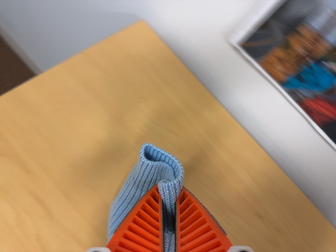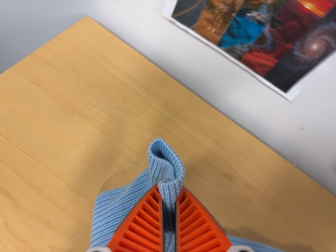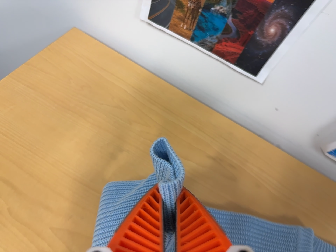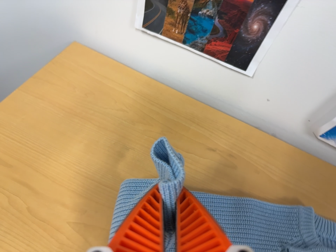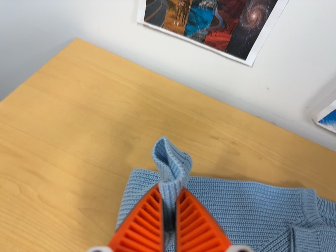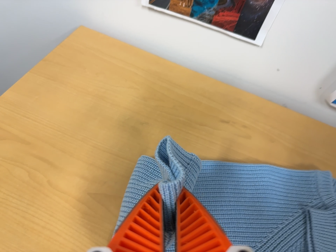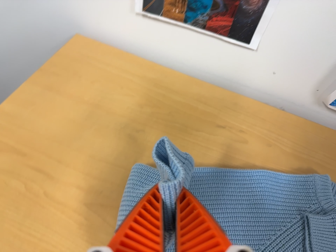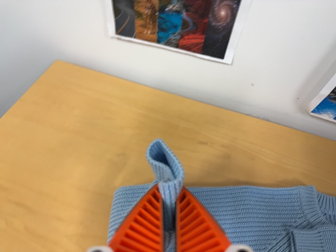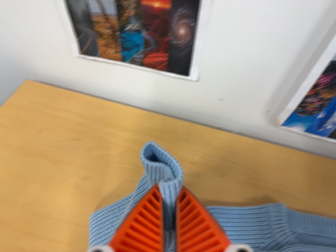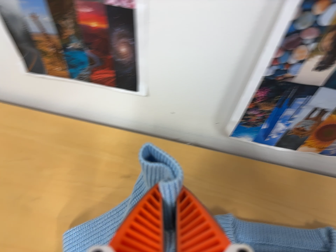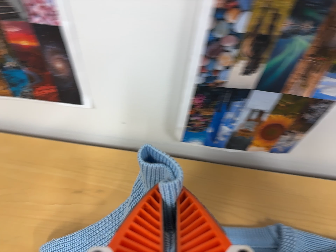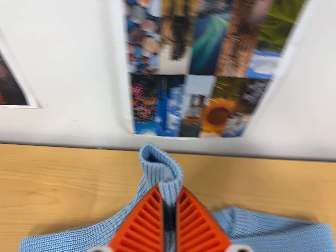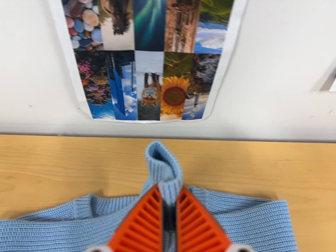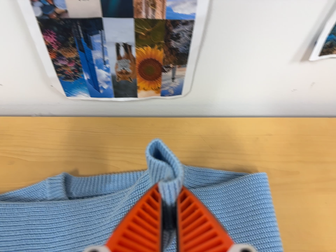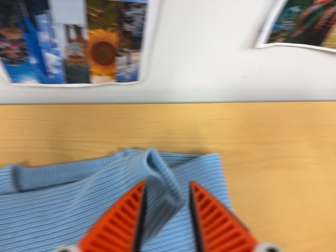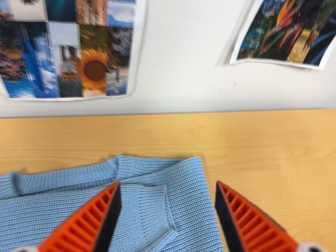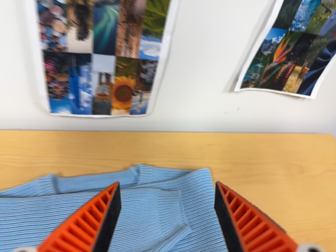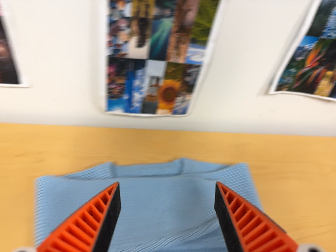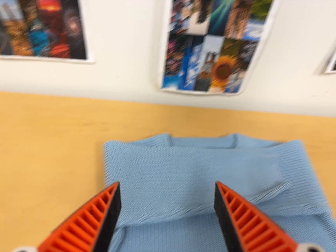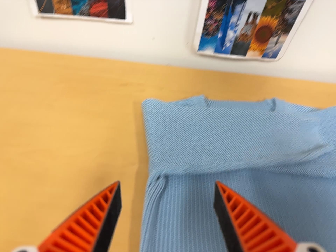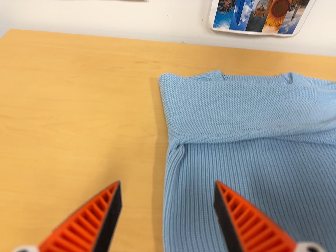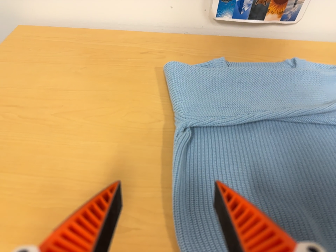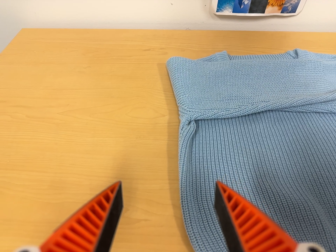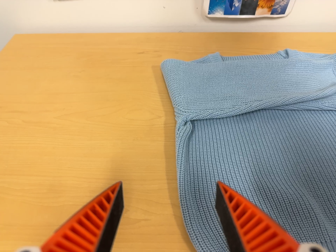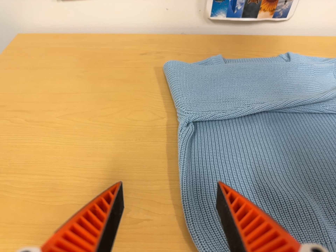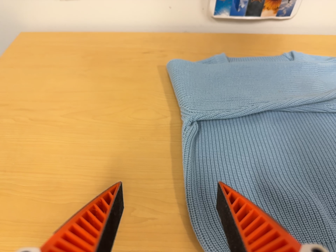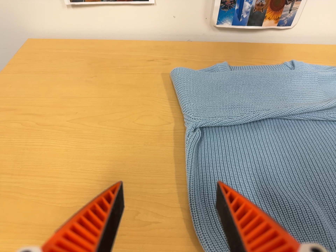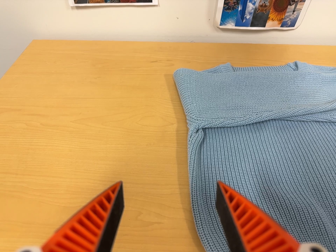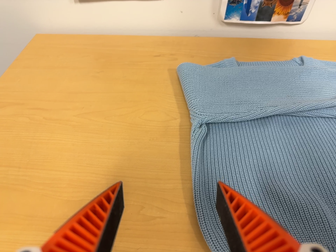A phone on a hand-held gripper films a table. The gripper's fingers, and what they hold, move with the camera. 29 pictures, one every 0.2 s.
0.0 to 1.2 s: The camera travels toward the bottom of its view, to its right and backward, about 18 cm. It rolls about its line of sight by about 25 degrees, and the scene rotates counterclockwise.
1.2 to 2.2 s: The camera travels to its right, about 30 cm, so close, fixed things drift to the left. It rolls about its line of sight by about 20 degrees, and the scene rotates counterclockwise.
2.2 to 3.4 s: The camera pans to its right by about 10 degrees. It travels backward and toward the bottom of its view, about 20 cm, so what stands in front gets smaller. Its aim tips toward the top of its view by about 10 degrees.
3.4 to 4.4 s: The camera pans to its left by about 15 degrees. It travels toward the bottom of its view and to its left, about 22 cm, so close, fixed things drift upward.
4.4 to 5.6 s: The camera shifts only a little, or ends up much as it began.
The film runs forward here.
